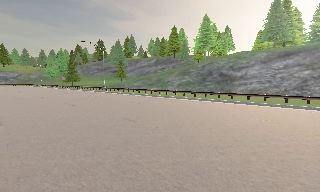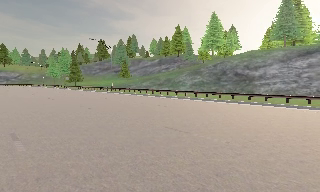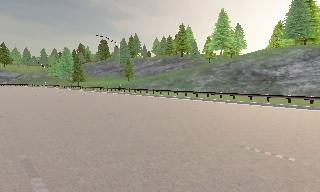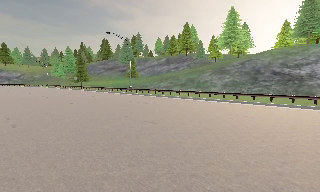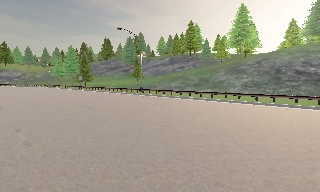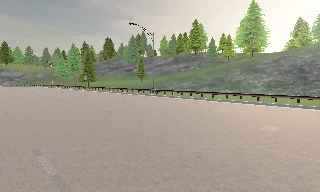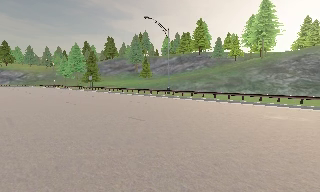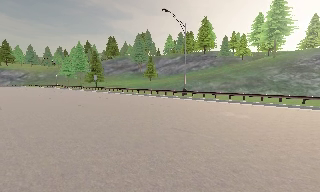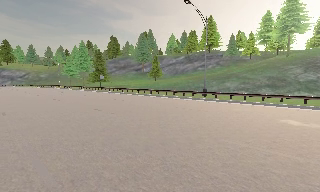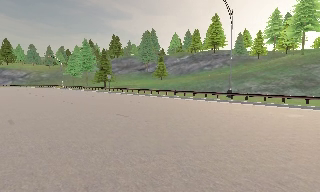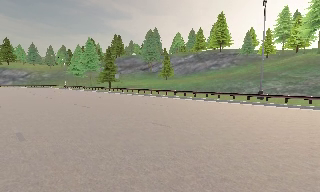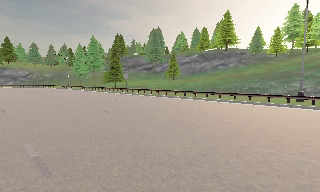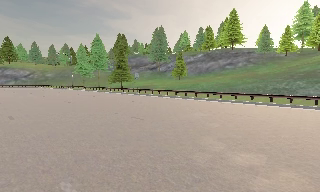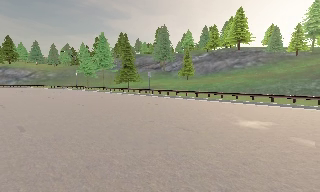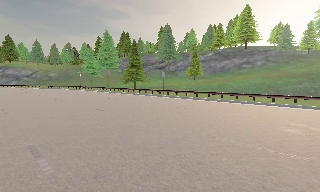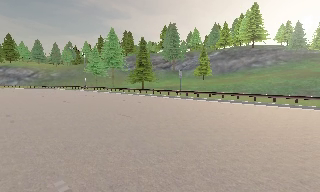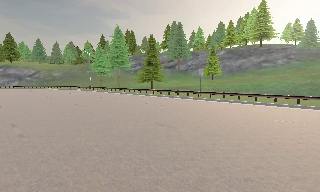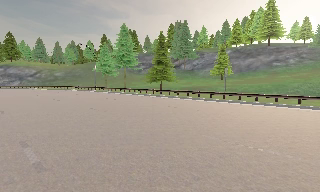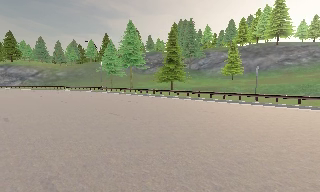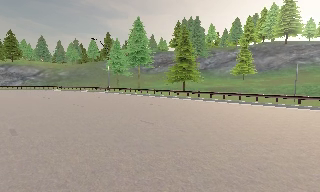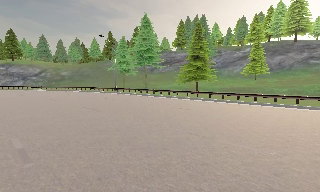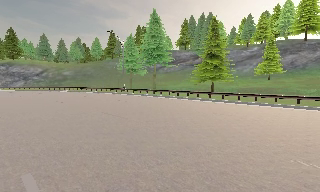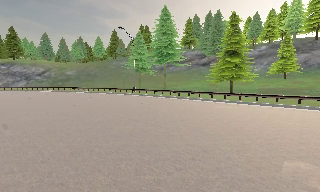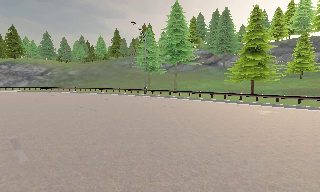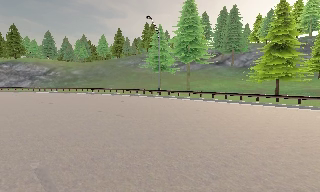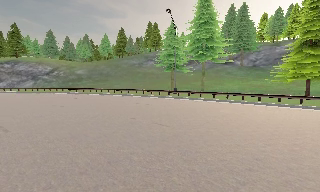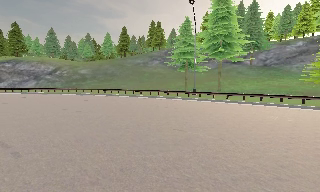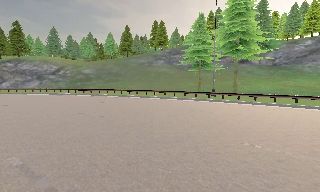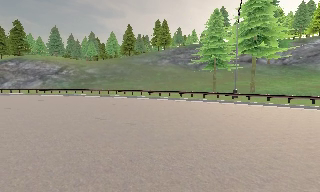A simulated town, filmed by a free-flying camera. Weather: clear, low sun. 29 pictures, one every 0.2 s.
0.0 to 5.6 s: The camera travels to its left and forward, about 65 m, so close, fixed things drift to the right.
The film runs forward here.
